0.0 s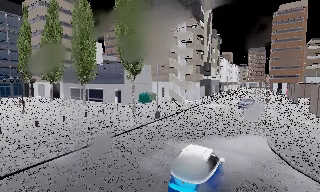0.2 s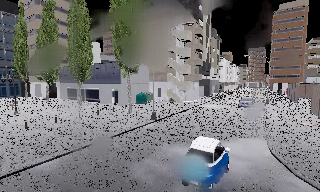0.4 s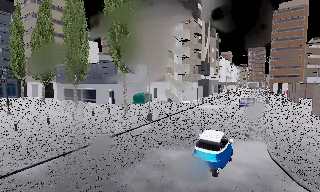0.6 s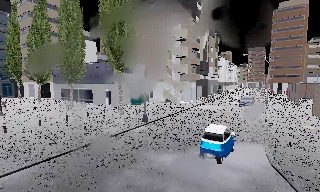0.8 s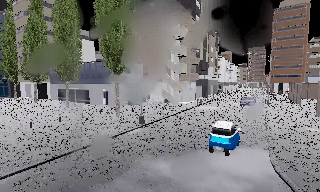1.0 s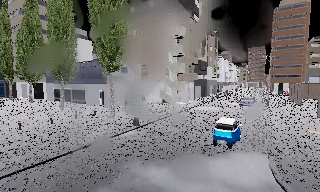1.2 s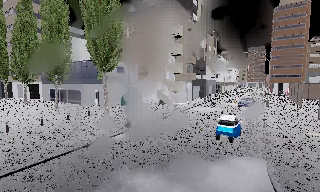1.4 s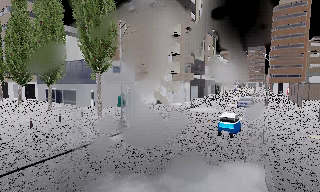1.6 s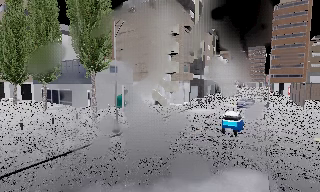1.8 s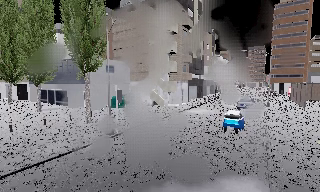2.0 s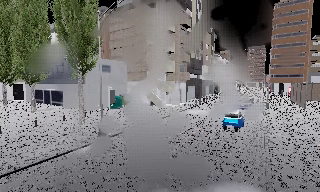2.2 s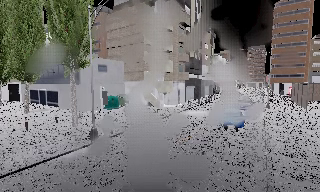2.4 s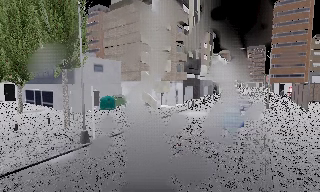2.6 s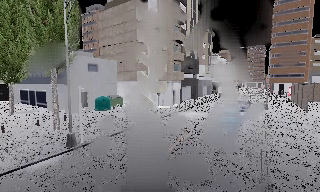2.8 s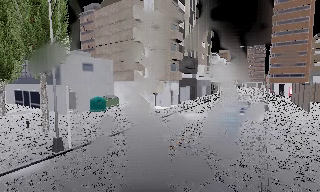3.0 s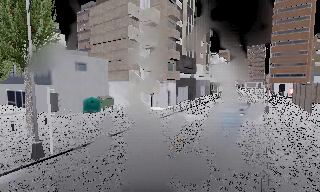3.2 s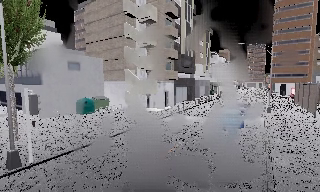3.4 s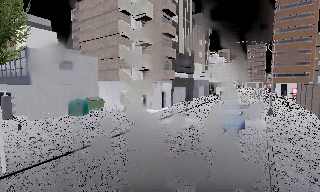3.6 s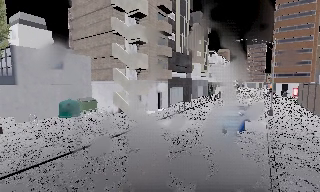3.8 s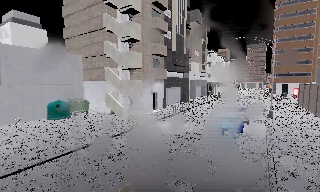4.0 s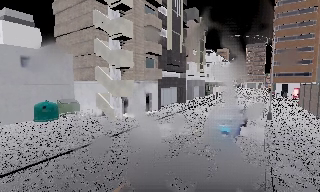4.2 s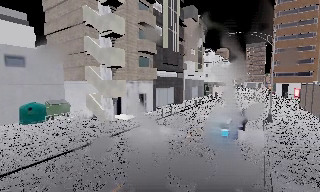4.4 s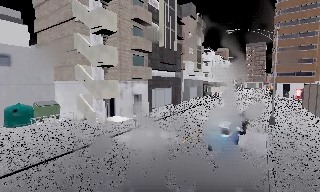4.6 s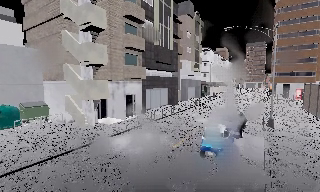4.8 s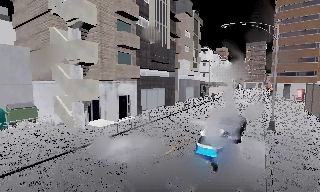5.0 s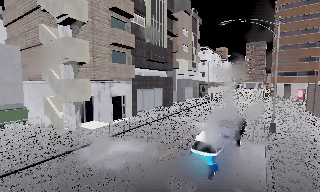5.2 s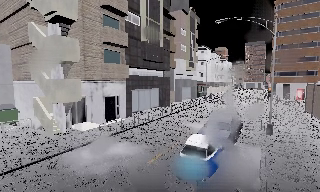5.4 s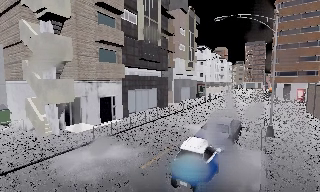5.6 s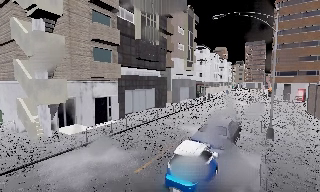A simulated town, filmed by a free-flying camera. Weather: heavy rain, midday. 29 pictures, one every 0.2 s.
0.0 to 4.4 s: The camera travels forward and to its right, about 16 m, so what stands in front looms larger.
4.4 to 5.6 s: The camera travels forward and to its right, about 4 m, so what stands in front looms larger. It loses speed.
The film runs forward here.
